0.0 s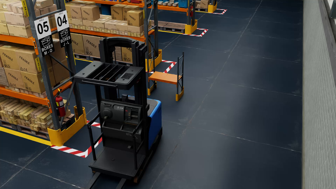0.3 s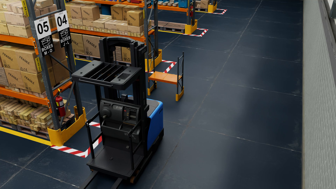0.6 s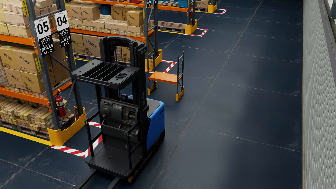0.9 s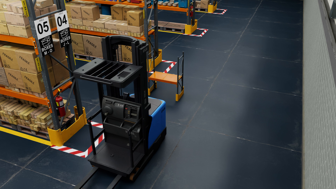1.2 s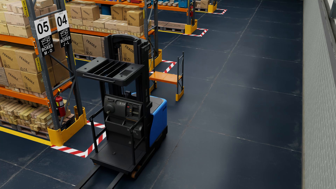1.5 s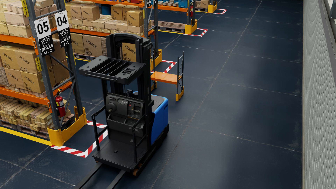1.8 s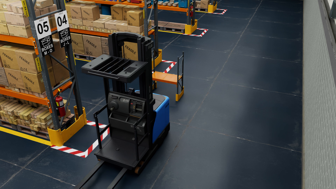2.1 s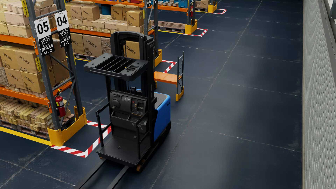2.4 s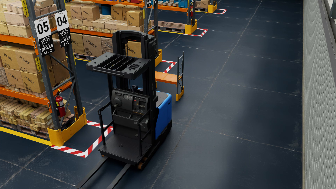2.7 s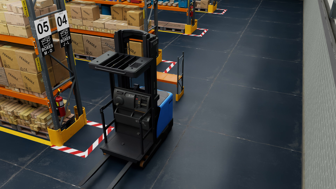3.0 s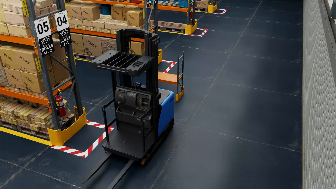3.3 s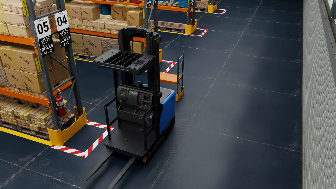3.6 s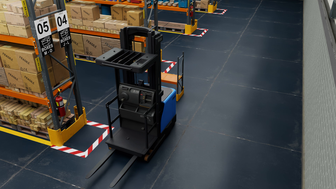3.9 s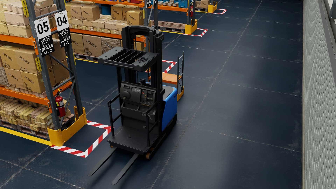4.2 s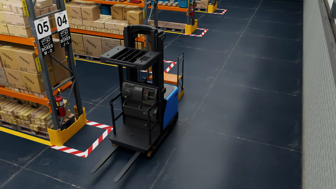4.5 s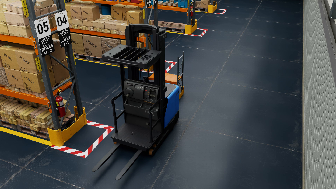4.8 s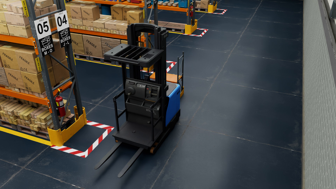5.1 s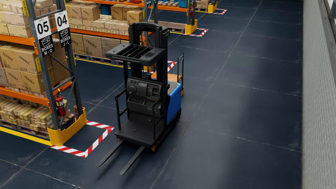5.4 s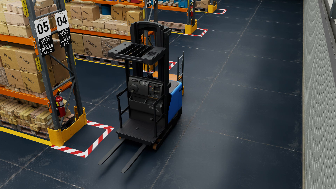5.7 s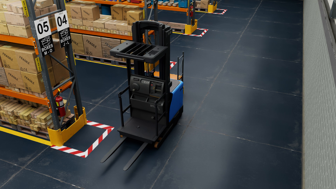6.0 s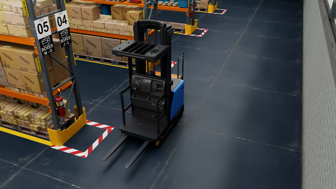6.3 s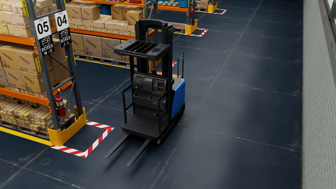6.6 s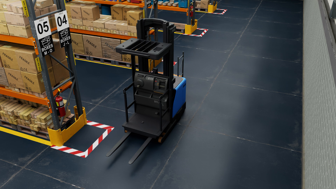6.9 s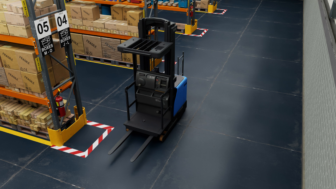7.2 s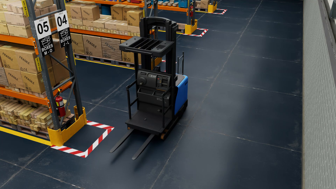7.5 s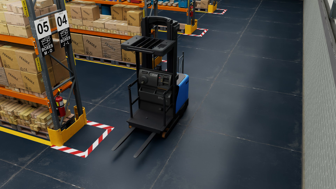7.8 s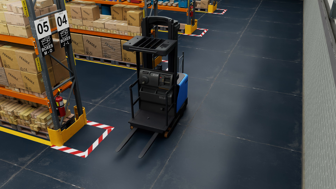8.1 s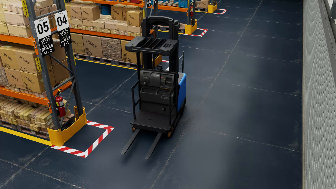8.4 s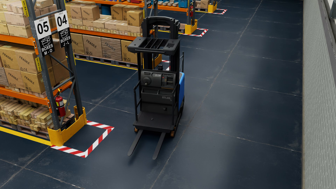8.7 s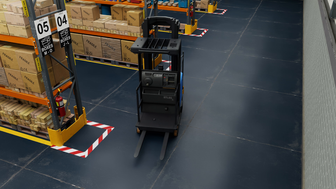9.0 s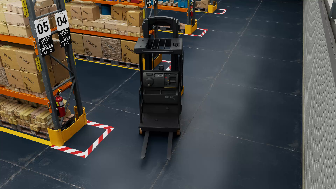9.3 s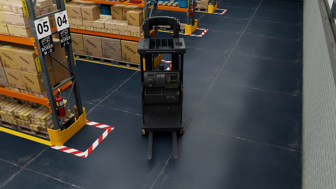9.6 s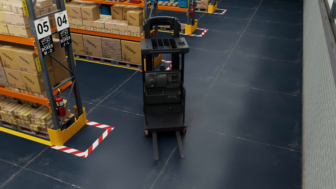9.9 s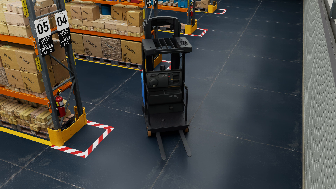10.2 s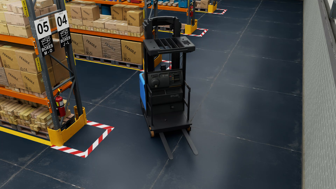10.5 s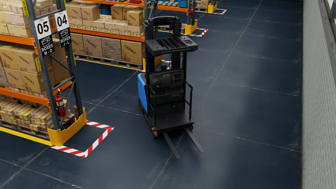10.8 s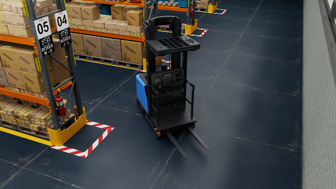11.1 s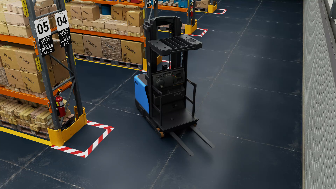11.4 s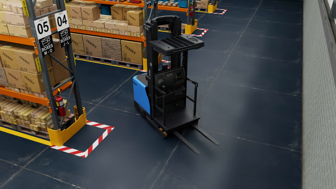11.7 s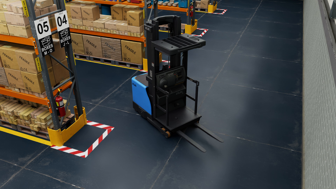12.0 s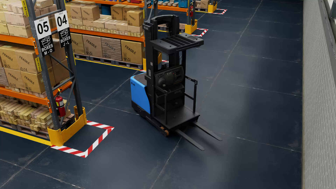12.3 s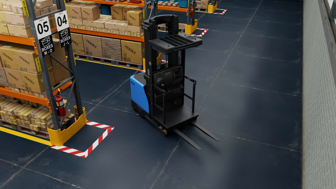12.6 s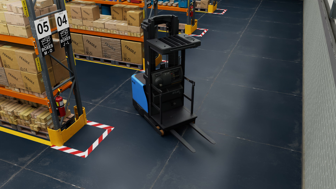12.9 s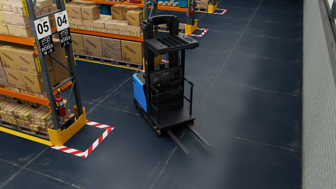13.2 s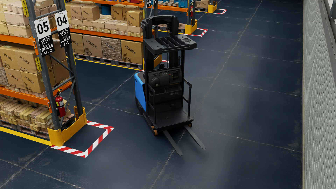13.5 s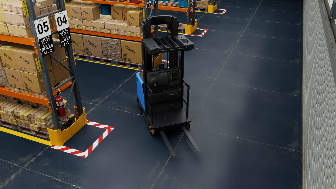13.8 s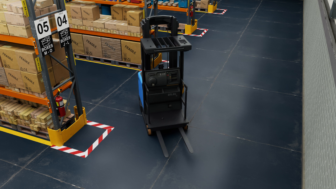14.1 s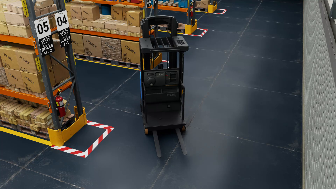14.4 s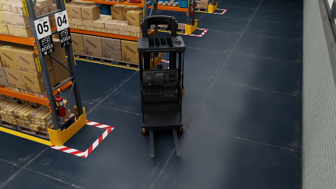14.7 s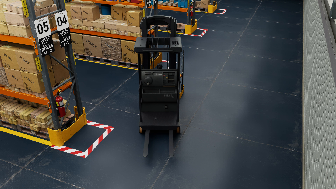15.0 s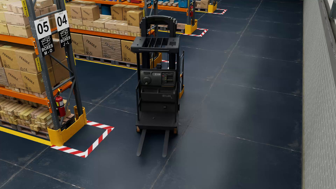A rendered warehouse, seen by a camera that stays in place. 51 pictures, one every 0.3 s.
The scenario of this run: A forklift runs into an object in its way.
